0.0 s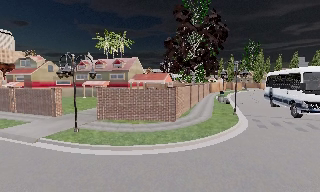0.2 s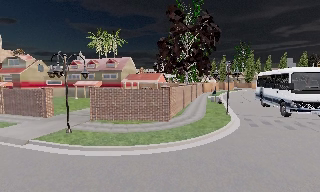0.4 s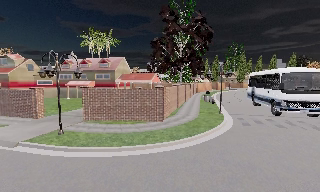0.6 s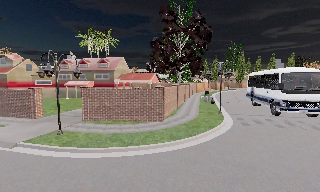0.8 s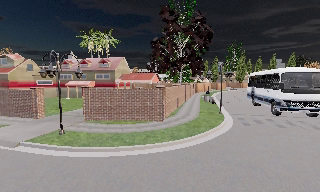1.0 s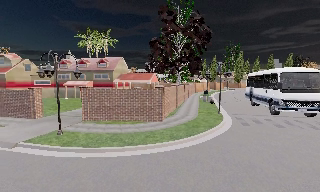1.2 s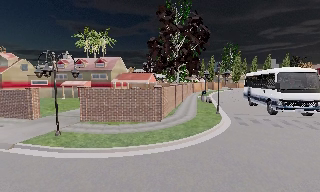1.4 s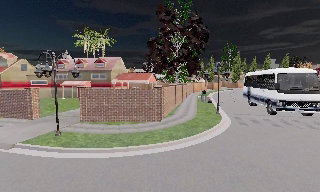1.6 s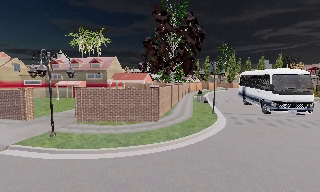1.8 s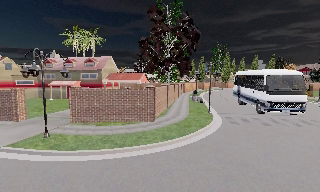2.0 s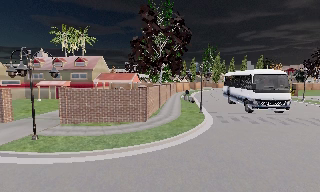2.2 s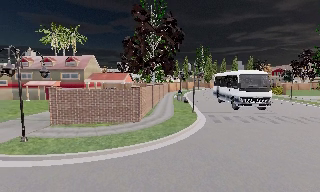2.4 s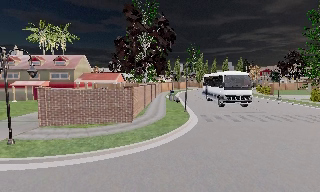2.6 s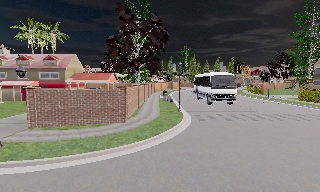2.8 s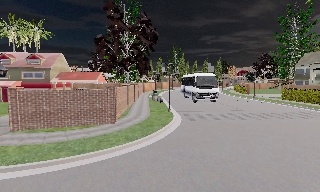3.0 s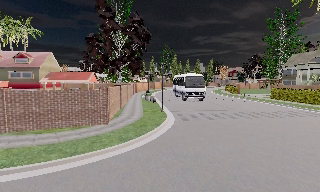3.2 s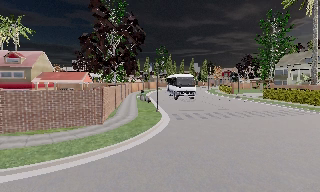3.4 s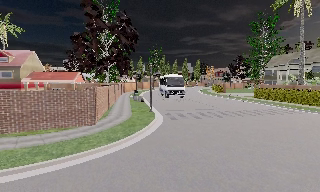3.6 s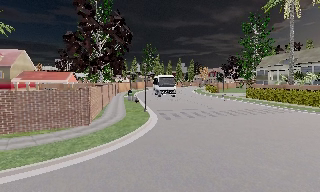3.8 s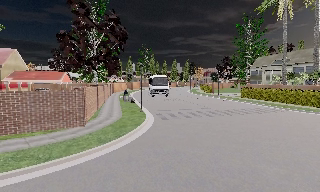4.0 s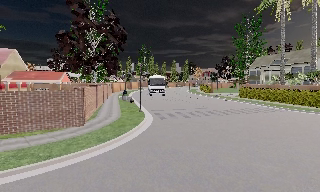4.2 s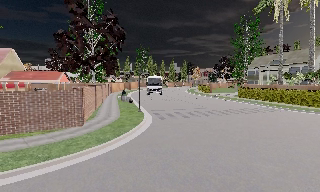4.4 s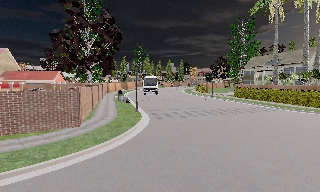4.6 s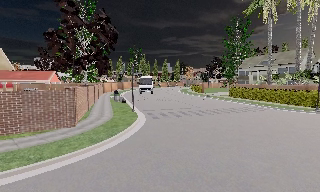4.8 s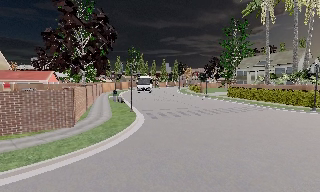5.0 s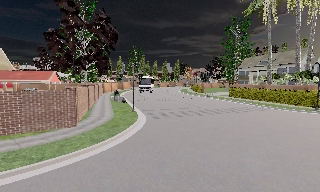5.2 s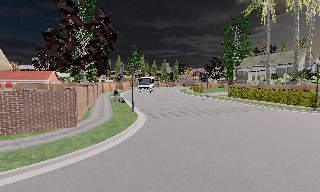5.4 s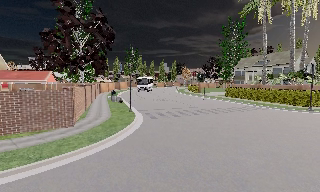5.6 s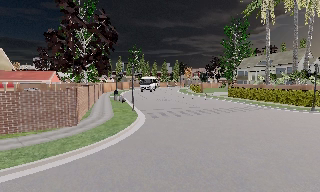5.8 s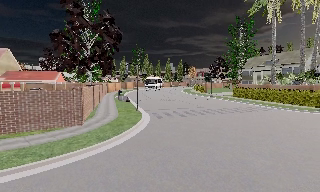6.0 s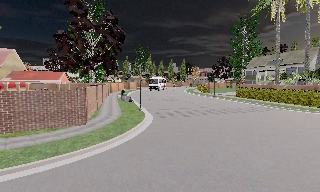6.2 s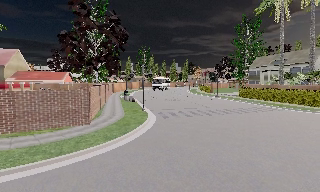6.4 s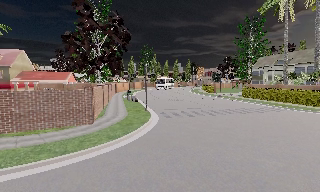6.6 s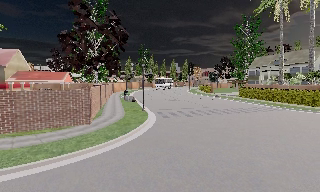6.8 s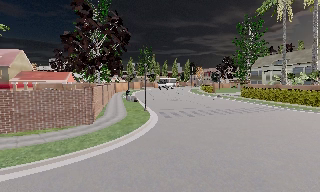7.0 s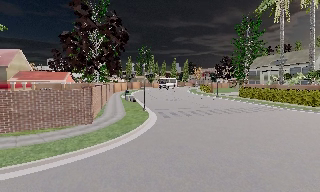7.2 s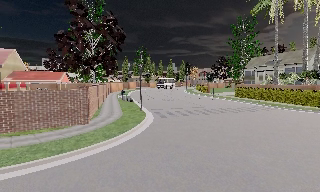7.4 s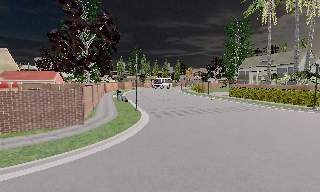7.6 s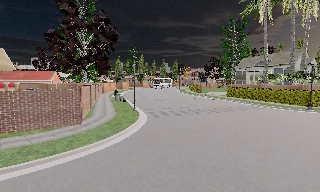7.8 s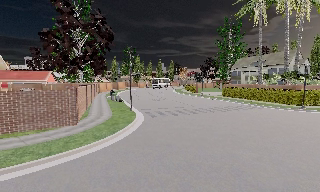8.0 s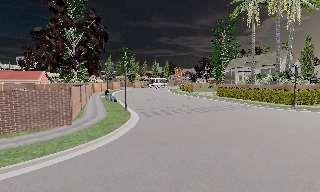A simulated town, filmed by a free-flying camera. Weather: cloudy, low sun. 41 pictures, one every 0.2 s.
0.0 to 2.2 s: The camera swings to its right by about 15 degrees, and the scene slides to the left.
2.2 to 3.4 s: The scene slides to the left, as the camera pans about 15 degrees to its right.
3.4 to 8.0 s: The camera swings to its right by about 10 degrees, and the scene slides to the left. It travels backward, about 1 m, so what stands in front gets smaller.
The film runs backward here.
